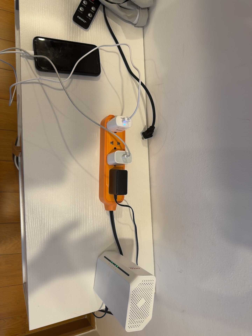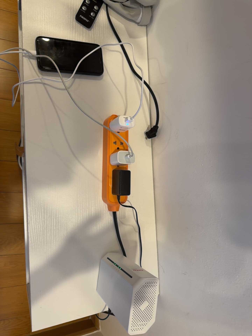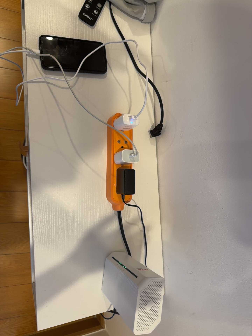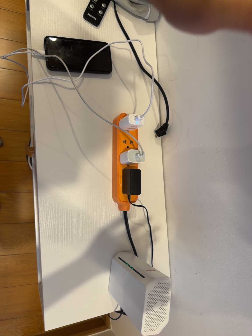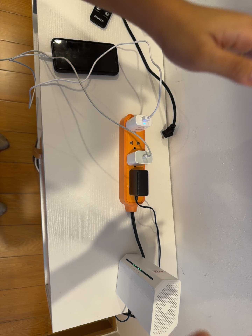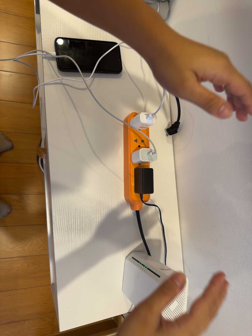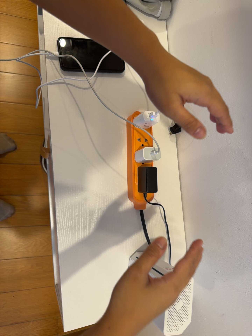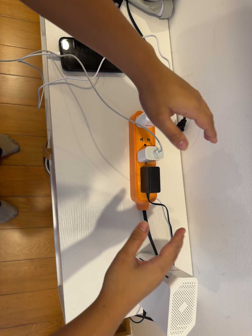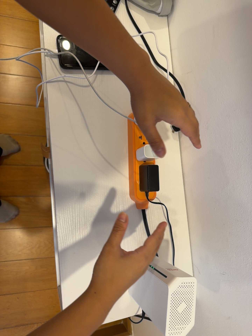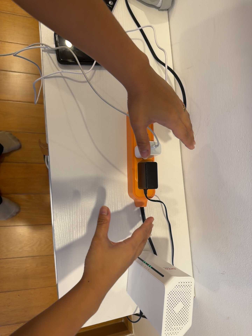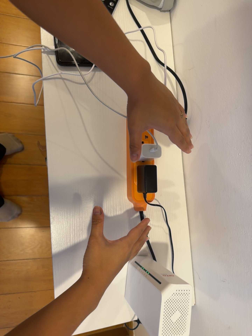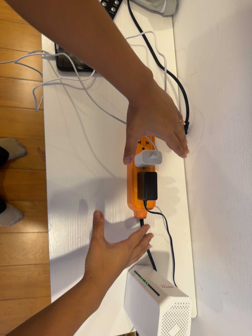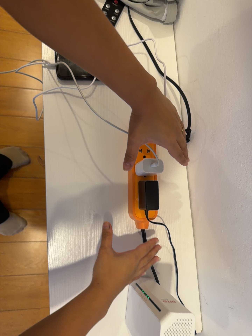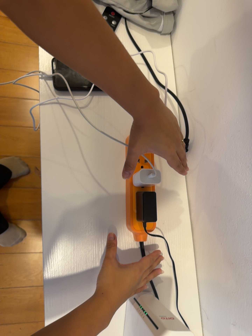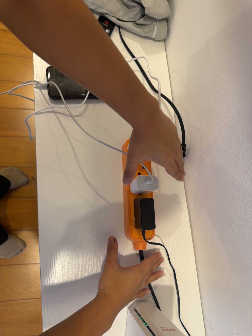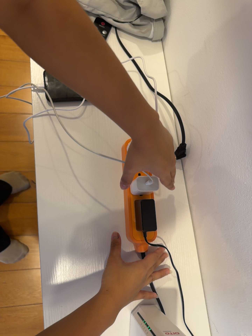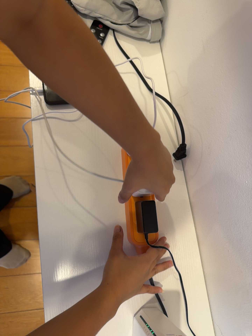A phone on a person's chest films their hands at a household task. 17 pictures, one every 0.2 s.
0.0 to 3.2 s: The camera pans to its left by about 15 degrees. It travels forward and to its right, about 12 cm, so what stands in front looms larger. Its aim tips toward the top of its view by about 10 degrees, and the scene shifts downward.
The film runs forward here.
